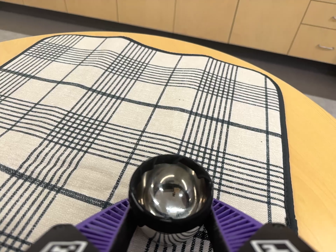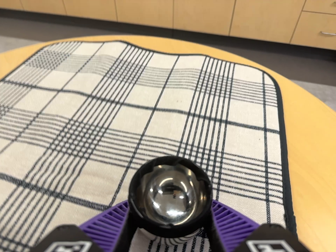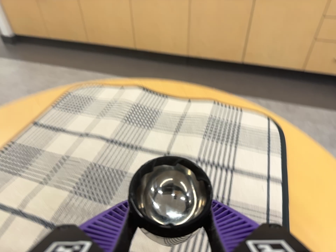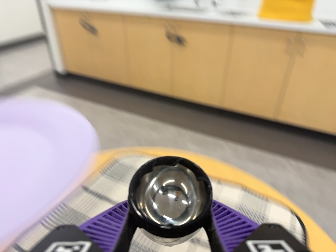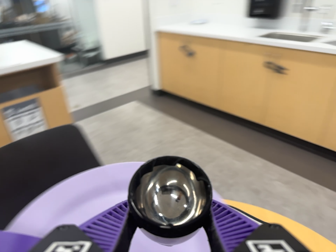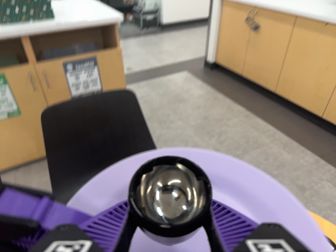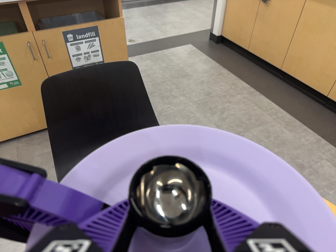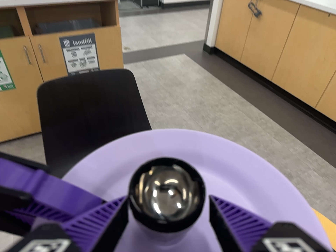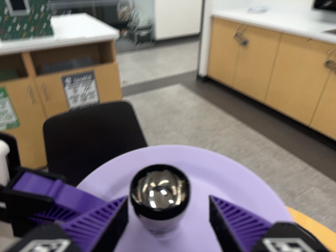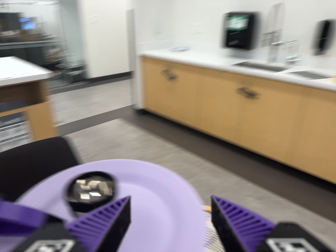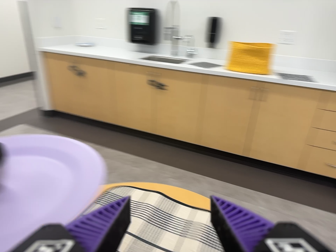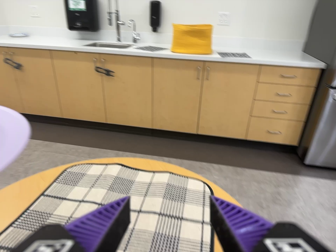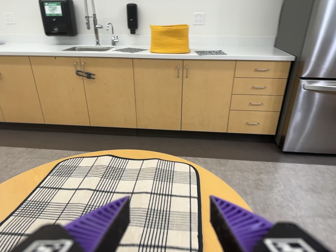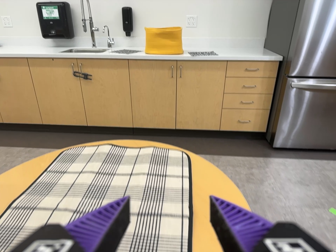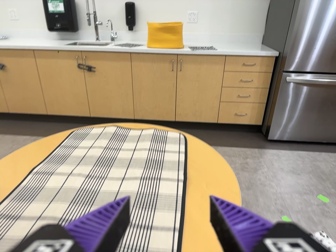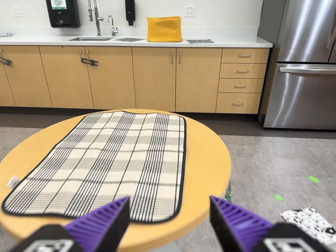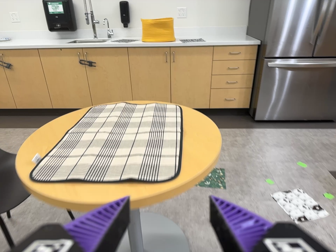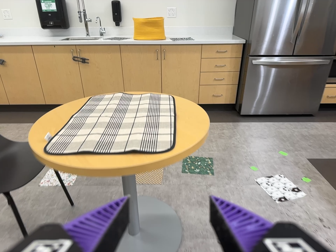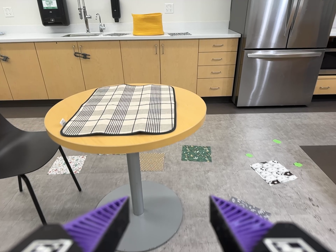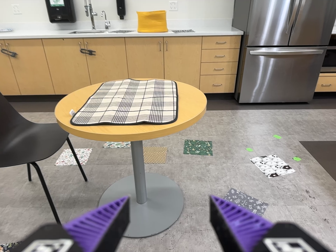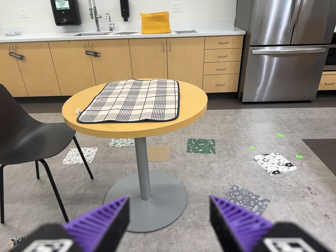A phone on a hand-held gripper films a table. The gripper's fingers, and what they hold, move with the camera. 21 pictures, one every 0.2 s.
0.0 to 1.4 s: The scene slides to the right, as the camera pans about 40 degrees to its left. It travels toward the top of its view, to its left and backward, about 32 cm, so close, fixed things drift downward. It rolls about its line of sight by about 25 degrees, and the scene rotates clockwise.
1.4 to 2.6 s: The scene slides to the left, as the camera pans about 50 degrees to its right. It travels backward and toward the bottom of its view, about 40 cm. Its aim tips toward the top of its view by about 15 degrees. It rolls about its line of sight by about 30 degrees, and the scene rotates counterclockwise.
2.6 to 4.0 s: The camera travels backward and toward the bottom of its view, about 80 cm, so what stands in front gets smaller.
The film runs backward here.
